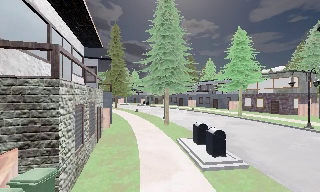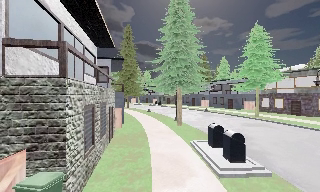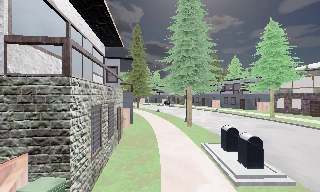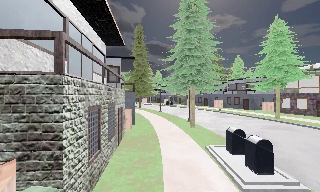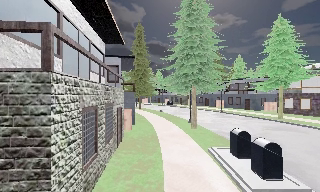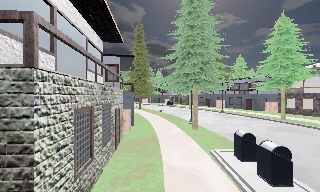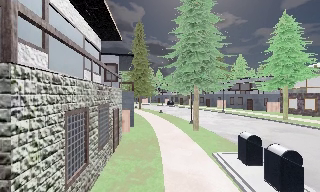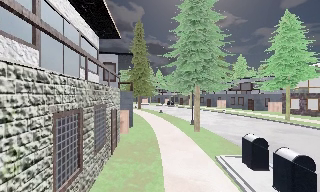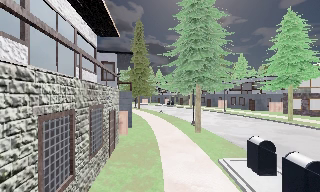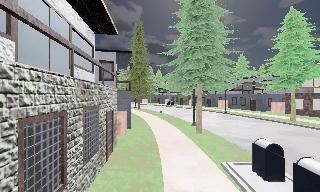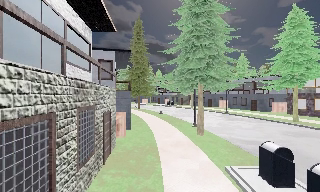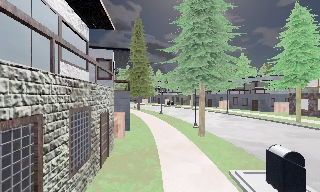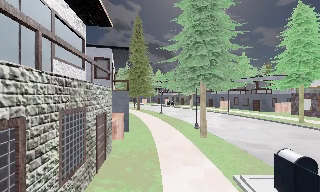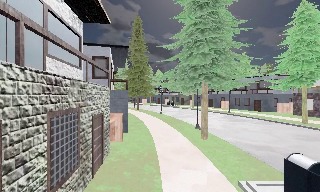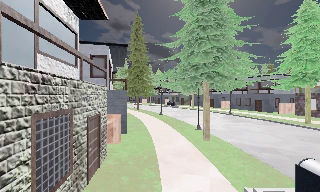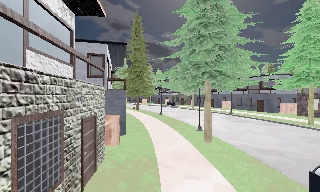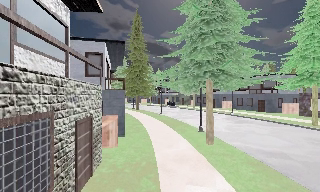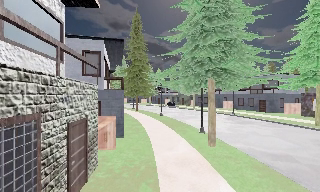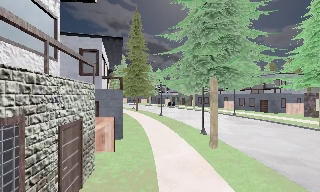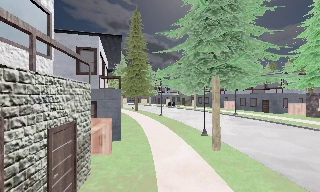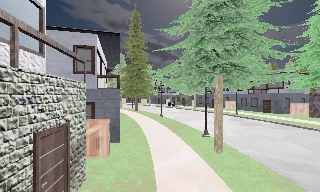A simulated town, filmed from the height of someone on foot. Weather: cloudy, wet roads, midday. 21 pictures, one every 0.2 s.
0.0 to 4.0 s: The camera travels forward, about 6 m, so what stands in front looms larger.
The film runs forward here.
